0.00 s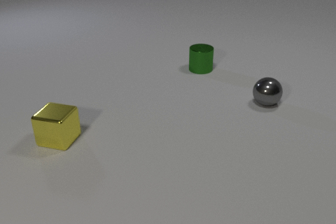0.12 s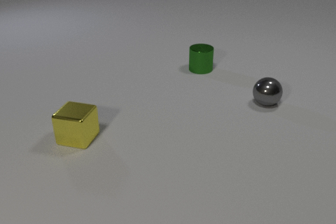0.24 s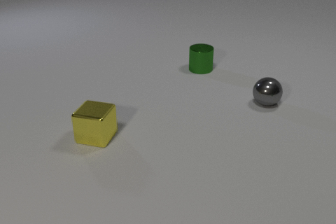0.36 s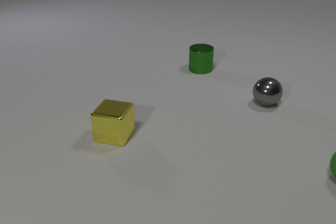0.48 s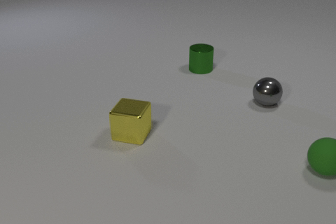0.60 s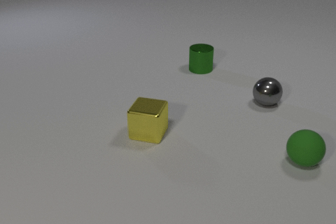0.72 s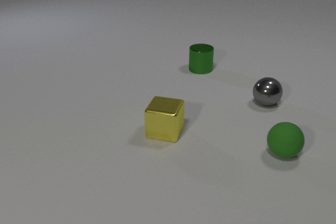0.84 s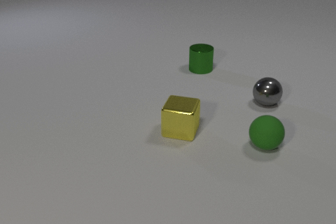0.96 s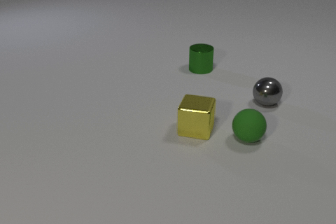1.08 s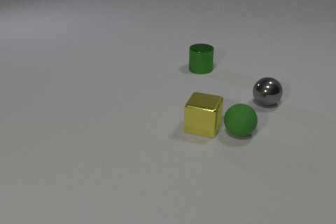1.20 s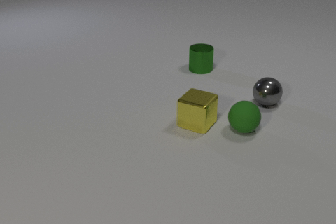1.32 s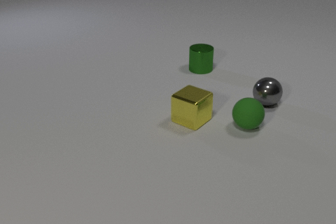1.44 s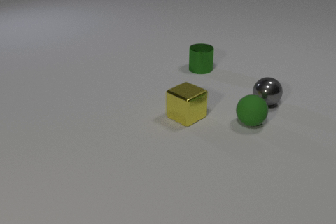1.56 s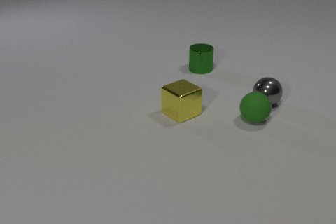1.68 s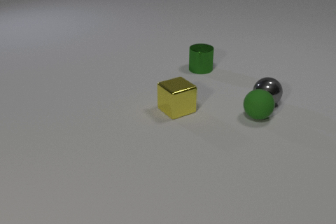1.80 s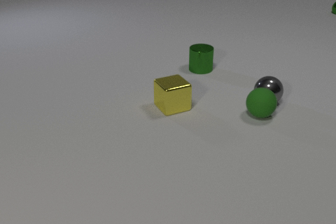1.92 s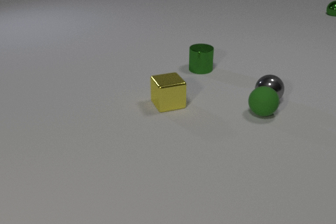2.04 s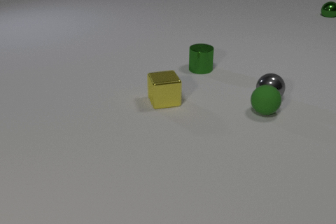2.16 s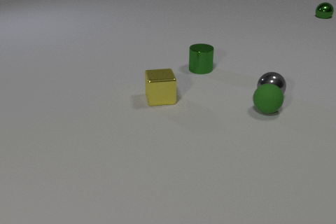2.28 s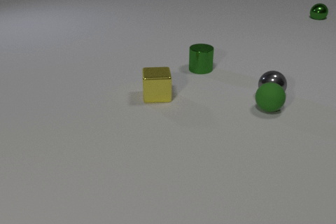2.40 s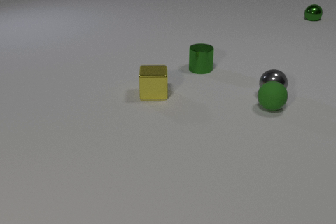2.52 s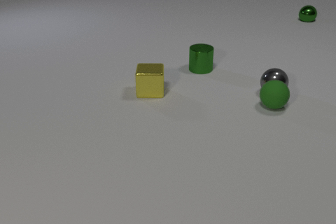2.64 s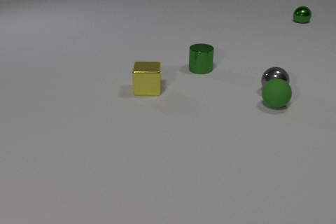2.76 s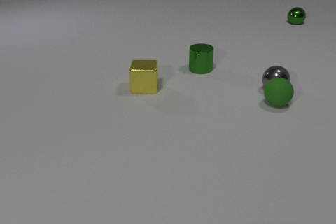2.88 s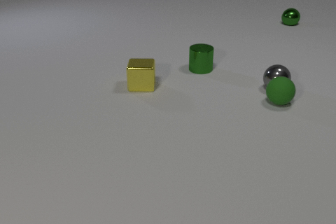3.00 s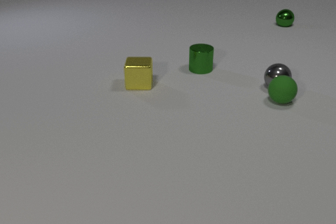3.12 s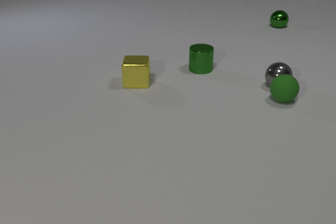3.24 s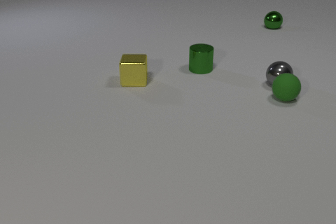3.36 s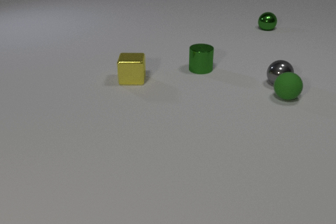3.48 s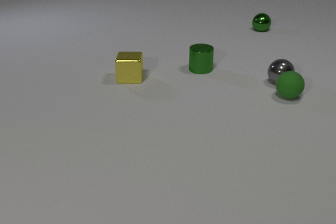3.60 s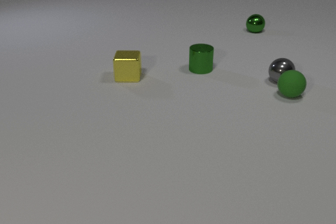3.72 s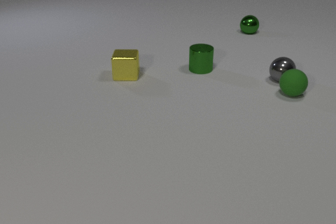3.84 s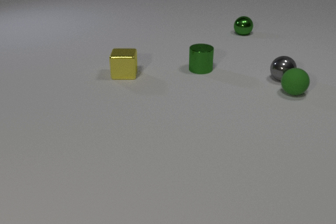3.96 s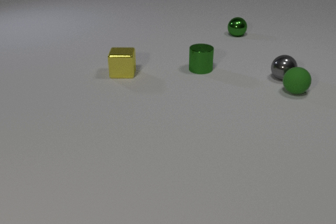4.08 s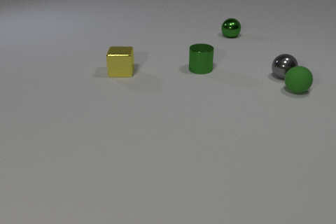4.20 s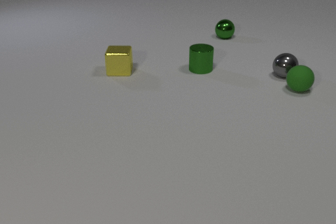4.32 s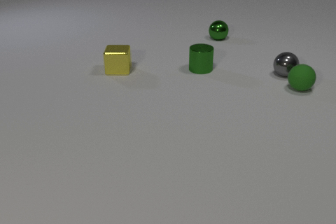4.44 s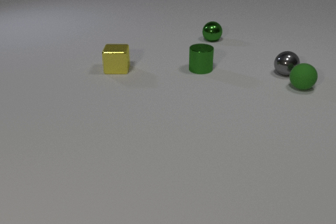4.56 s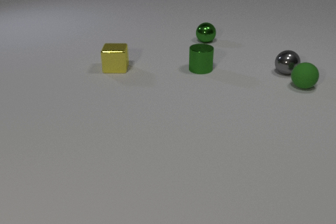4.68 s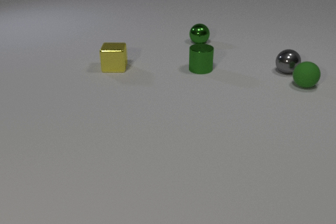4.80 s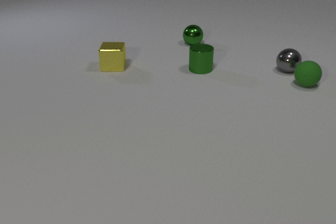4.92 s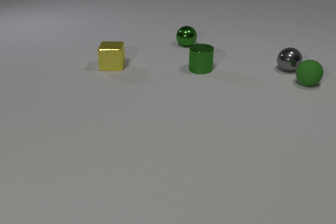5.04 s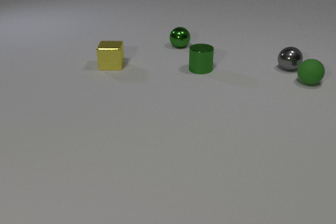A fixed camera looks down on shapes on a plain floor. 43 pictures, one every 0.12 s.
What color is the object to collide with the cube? green.
How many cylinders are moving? 0.
Are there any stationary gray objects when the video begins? yes.
0.00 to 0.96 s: The green rubber sphere comes in at the right edge, rolls to the left. The yellow metal cube slides to the right.
0.96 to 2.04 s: The green rubber sphere rolls away from the camera. The yellow metal cube slides away from the camera and to the left, spins clockwise seen from above by about 60 degrees, its near face sliding to the left. The gray metal sphere rolls away from the camera. The green metal sphere comes in at the right edge, rolls toward the camera and to the left. The green rubber sphere and the yellow metal cube collide. The green rubber sphere and the gray metal sphere collide.
2.04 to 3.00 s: The green rubber sphere rolls away from the camera and to the right. The yellow metal cube slides away from the camera and to the left. The gray metal sphere rolls away from the camera. The green metal sphere rolls toward the camera and to the left.
3.00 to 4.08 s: The green rubber sphere rolls away from the camera and to the right. The yellow metal cube slides away from the camera and to the left. The gray metal sphere rolls away from the camera. The green metal sphere rolls to the left and toward the camera.
4.08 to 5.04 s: The green rubber sphere rolls away from the camera and to the right. The yellow metal cube slides away from the camera and to the left. The gray metal sphere rolls away from the camera. The green metal sphere rolls to the left and toward the camera.
